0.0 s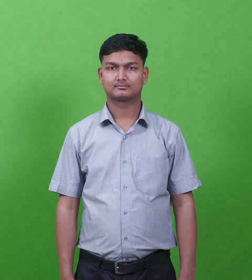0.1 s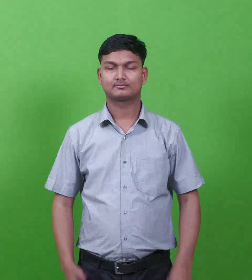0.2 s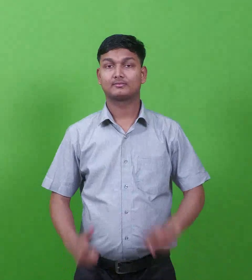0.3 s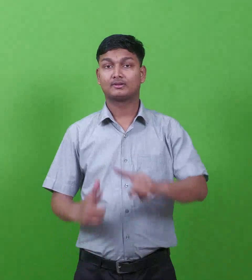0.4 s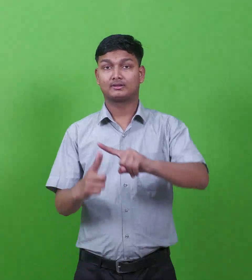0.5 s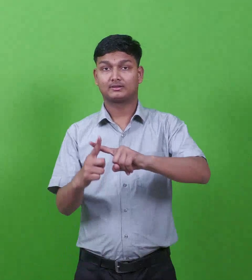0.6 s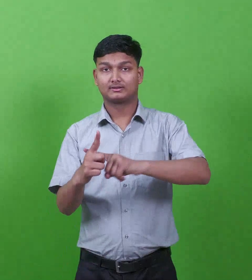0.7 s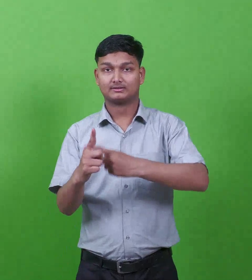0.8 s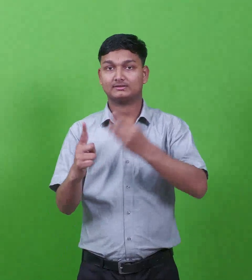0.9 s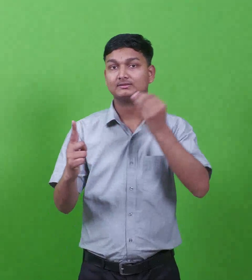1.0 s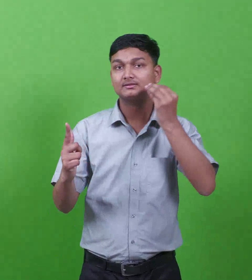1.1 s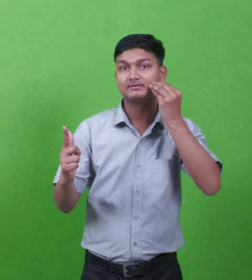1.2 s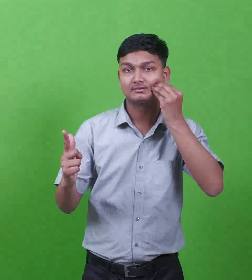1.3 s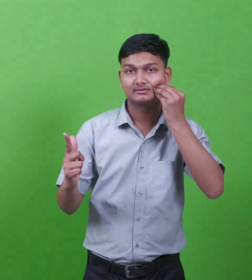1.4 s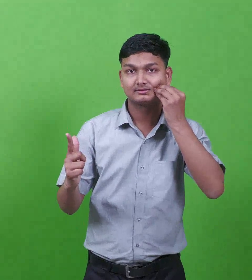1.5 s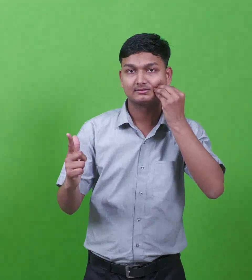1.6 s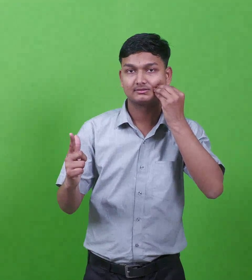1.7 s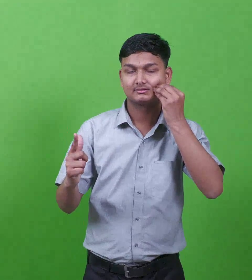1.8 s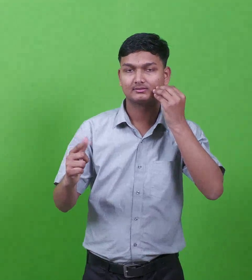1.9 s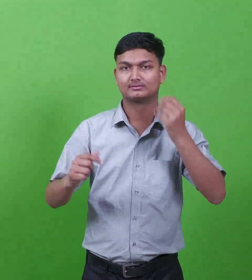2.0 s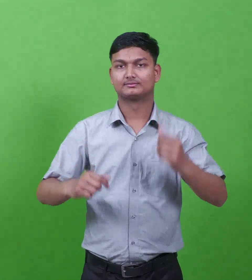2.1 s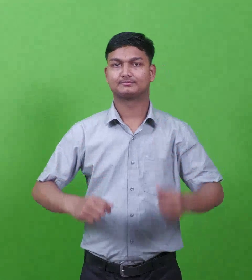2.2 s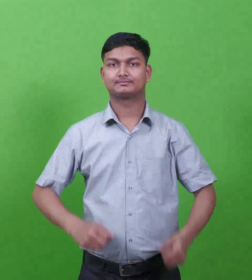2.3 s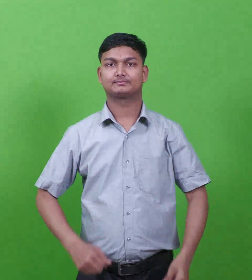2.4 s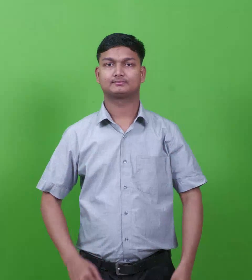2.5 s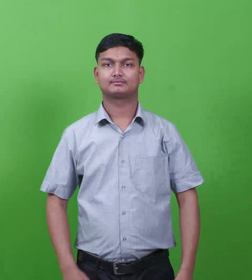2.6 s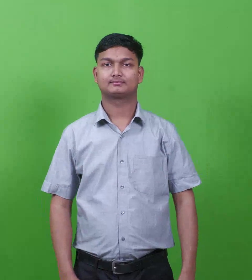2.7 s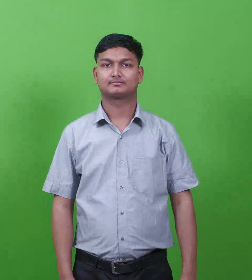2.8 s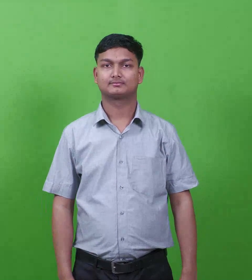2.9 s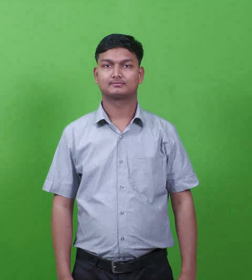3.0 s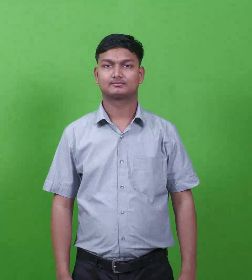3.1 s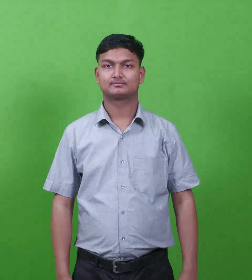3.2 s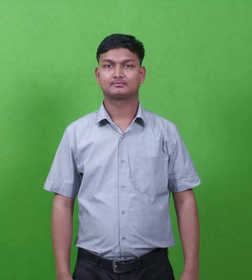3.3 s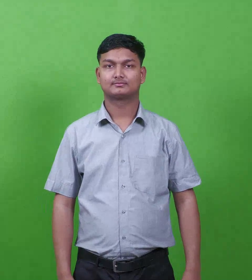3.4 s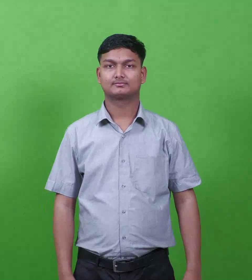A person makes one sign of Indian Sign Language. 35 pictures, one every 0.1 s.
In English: judas(iscariot)
